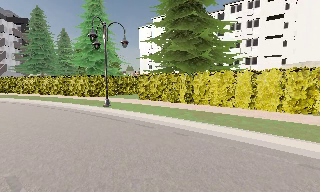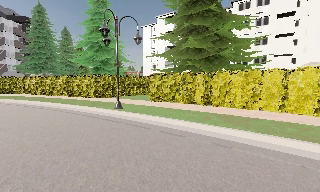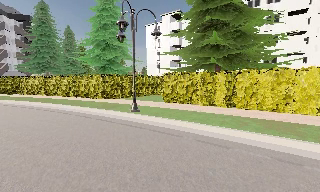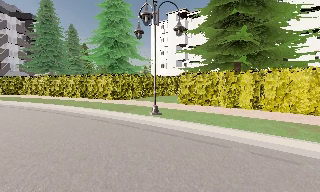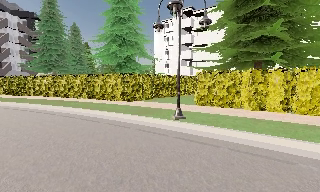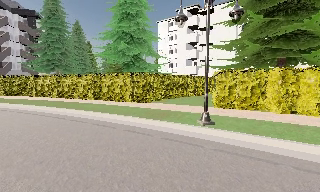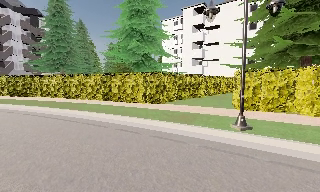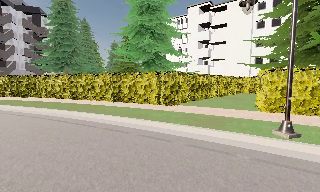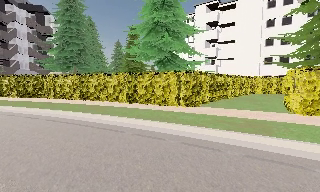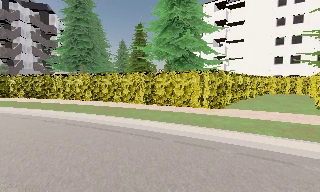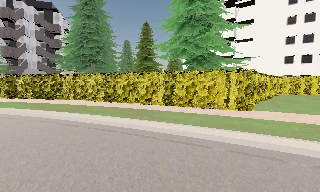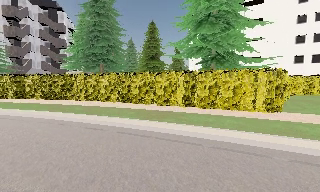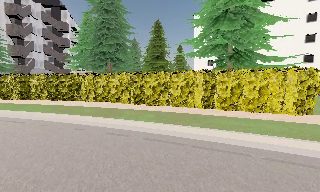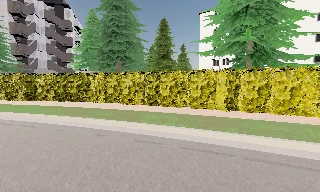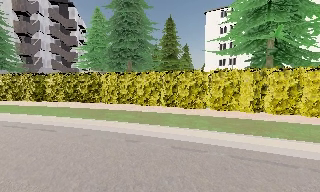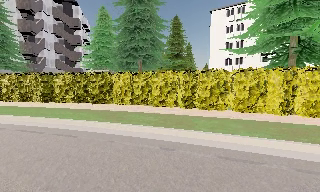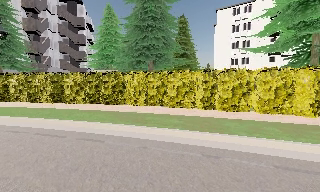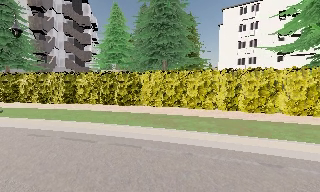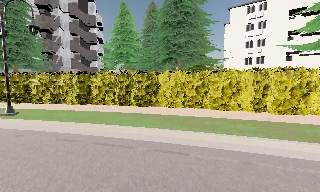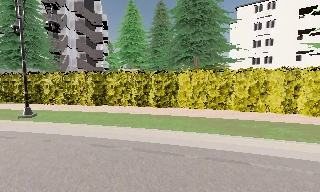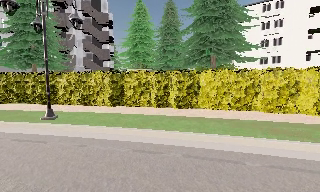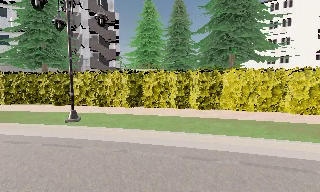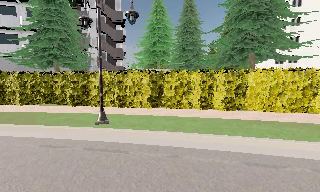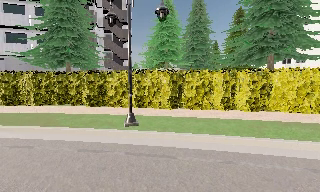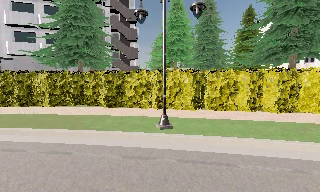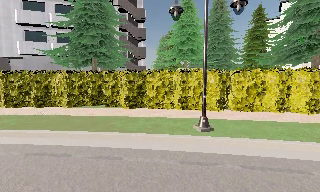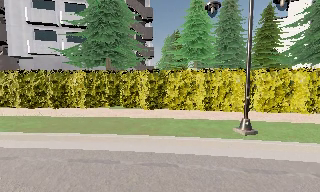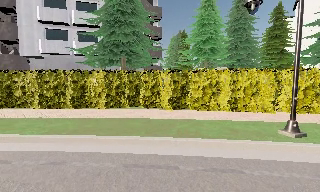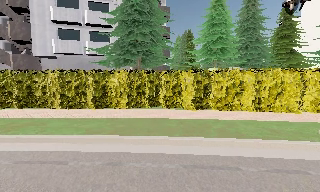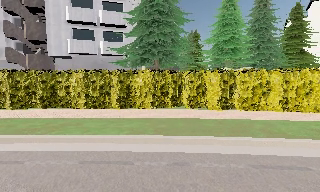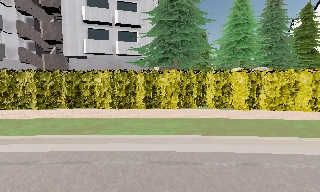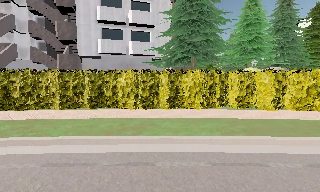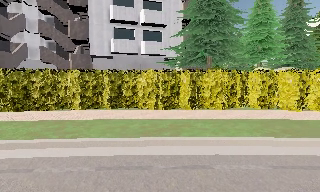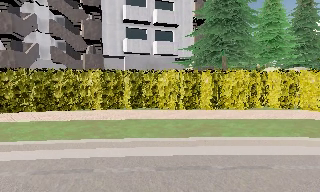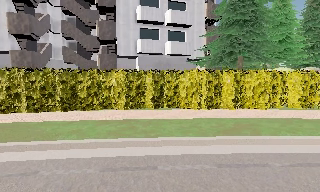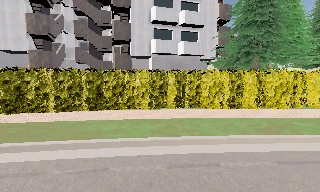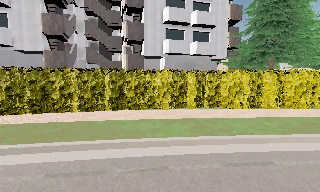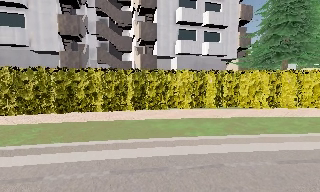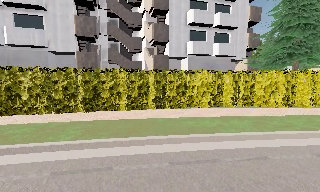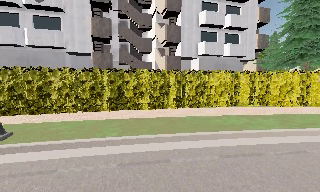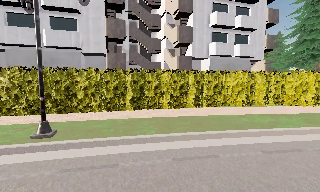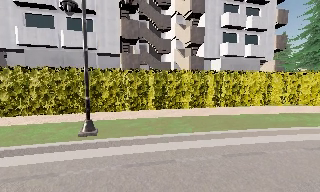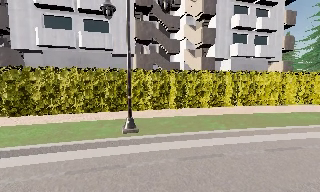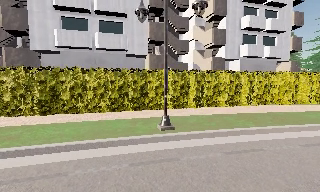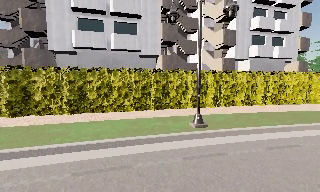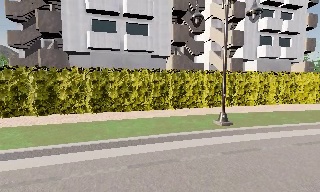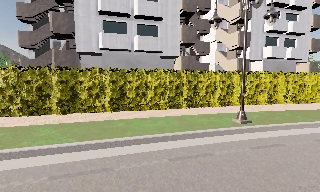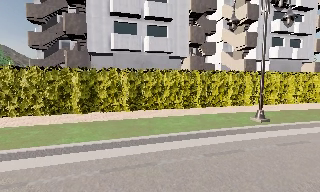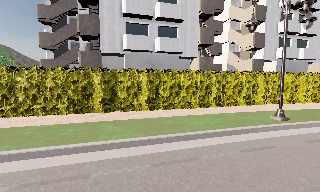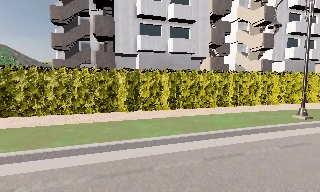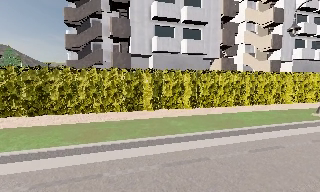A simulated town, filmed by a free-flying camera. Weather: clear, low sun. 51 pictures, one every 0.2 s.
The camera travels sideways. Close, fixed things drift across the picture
to the right.
0.0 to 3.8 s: The camera travels to its left and forward, about 20 m, so close, fixed things drift to the right.
3.8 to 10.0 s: The camera travels to its left, about 30 m, so close, fixed things drift to the right.
The film runs forward here.
